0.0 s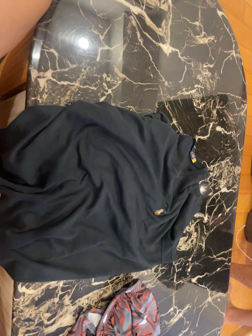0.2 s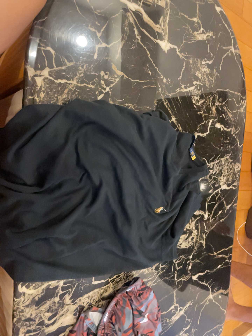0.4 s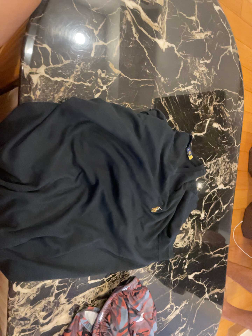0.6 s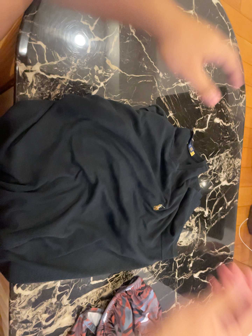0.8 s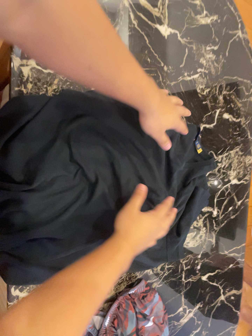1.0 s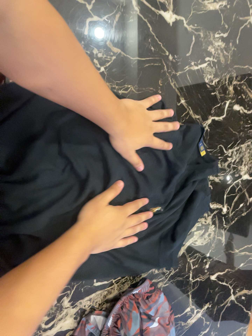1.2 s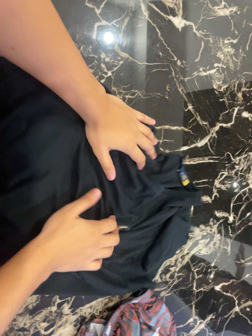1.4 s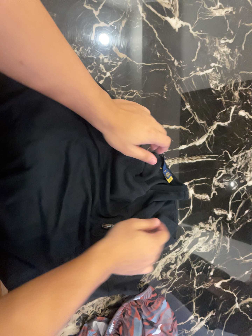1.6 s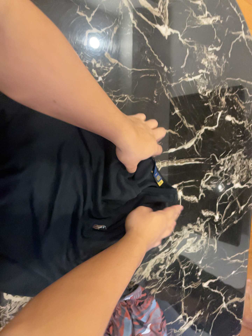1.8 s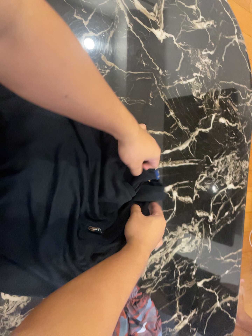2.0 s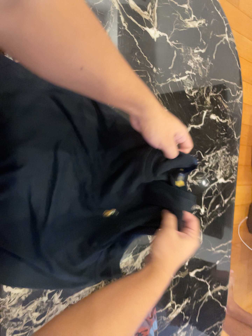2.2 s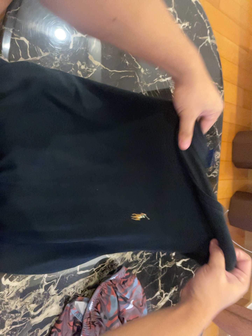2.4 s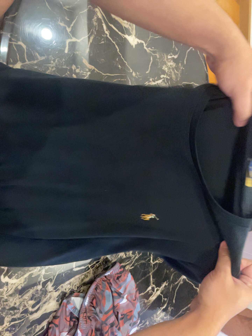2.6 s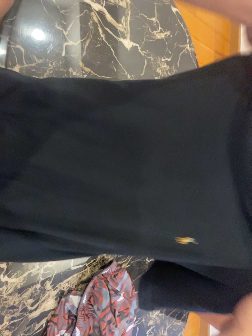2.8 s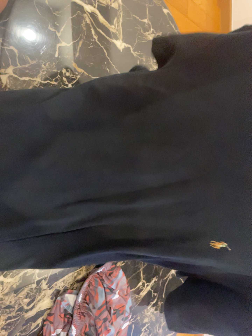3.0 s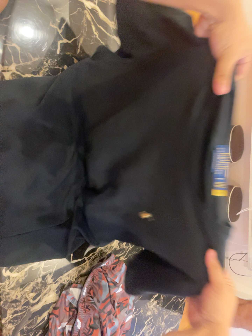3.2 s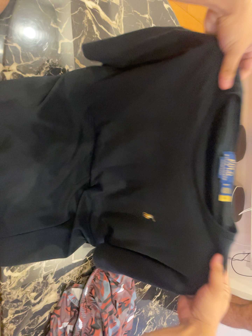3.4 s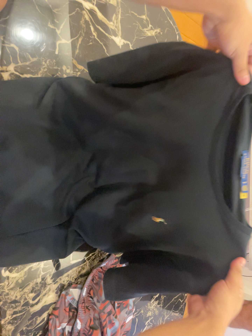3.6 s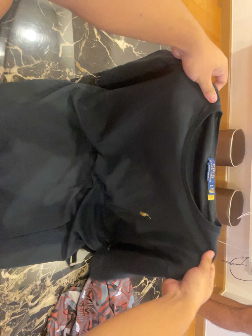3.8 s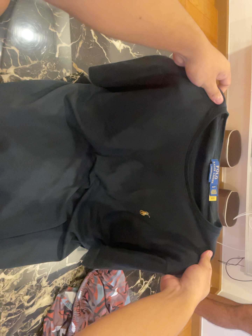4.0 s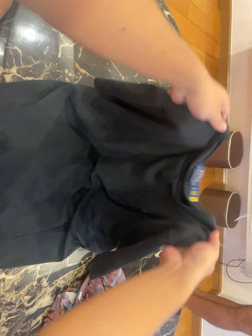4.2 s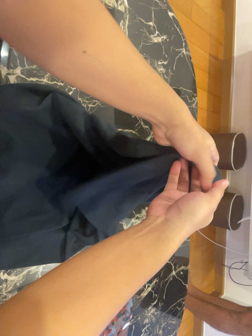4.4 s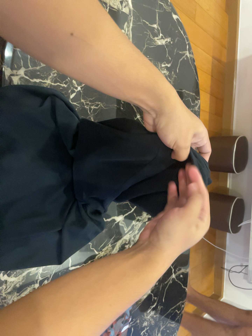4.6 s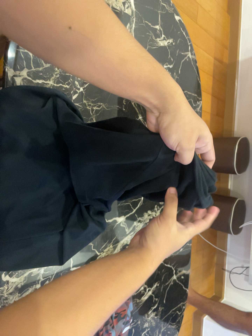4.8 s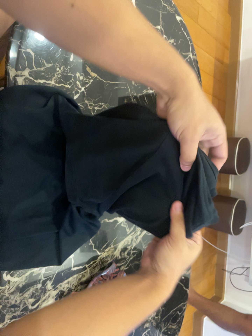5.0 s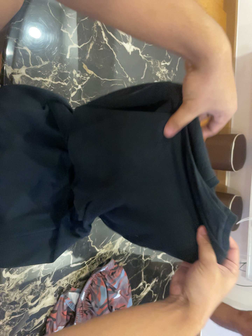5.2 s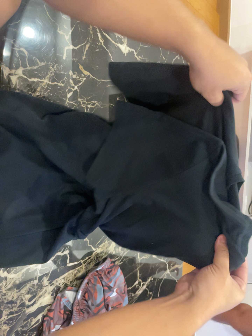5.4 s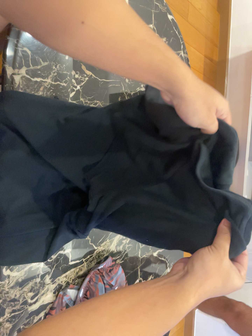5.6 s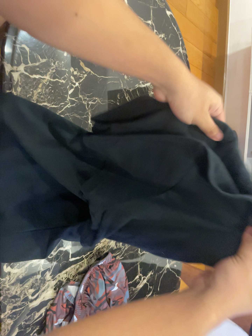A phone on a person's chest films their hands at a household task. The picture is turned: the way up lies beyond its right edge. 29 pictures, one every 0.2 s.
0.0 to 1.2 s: The camera travels forward and to its right, about 9 cm, so what stands in front looms larger.
1.2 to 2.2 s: The camera pans to its right by about 10 degrees. It travels backward, about 9 cm, so what stands in front gets smaller.
2.2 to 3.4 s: The camera travels backward, about 6 cm, so what stands in front gets smaller.
3.4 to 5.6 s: The camera shifts only a little, or ends up much as it began.
The film runs forward here.
